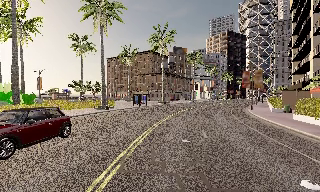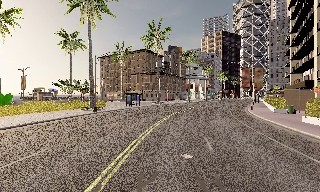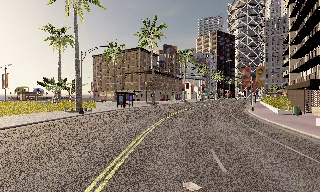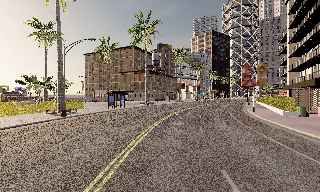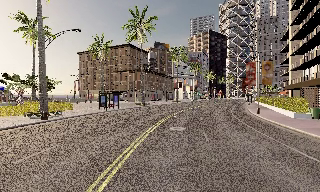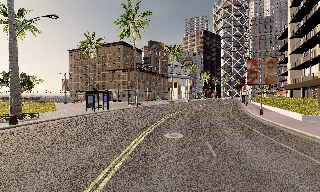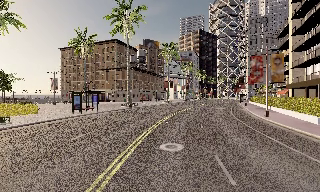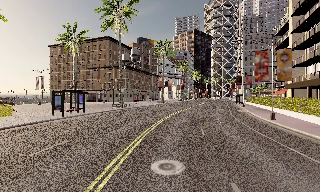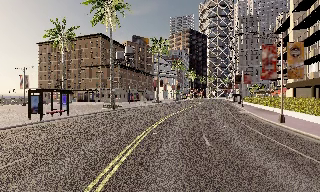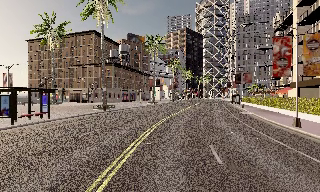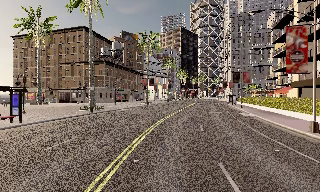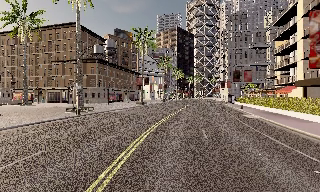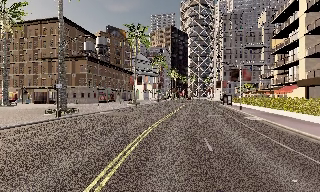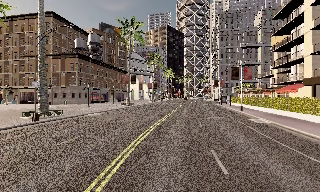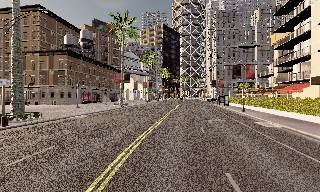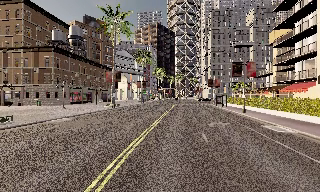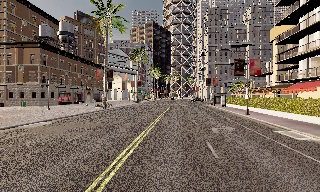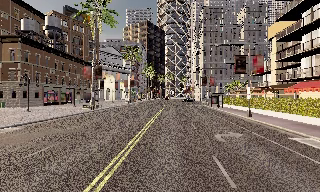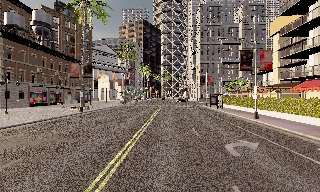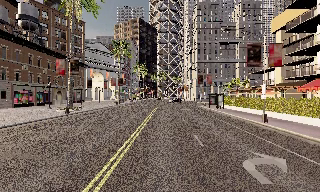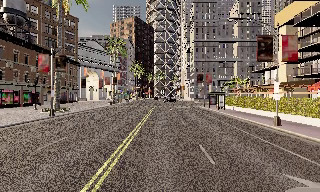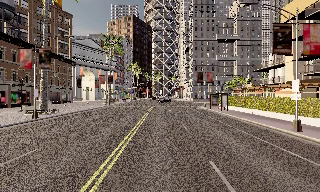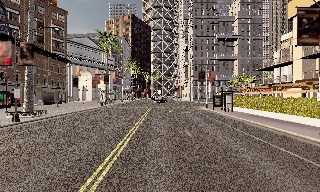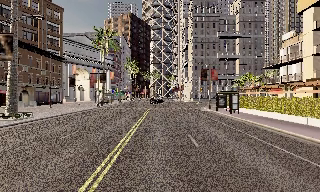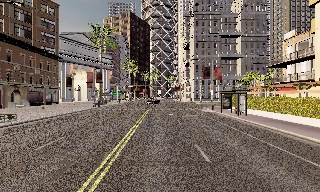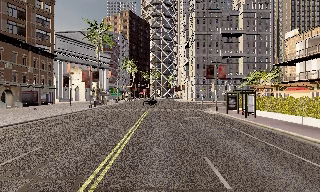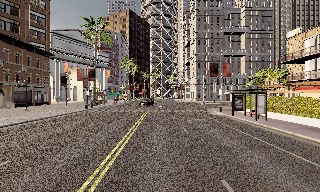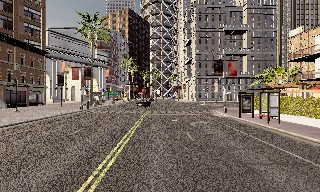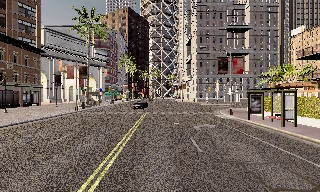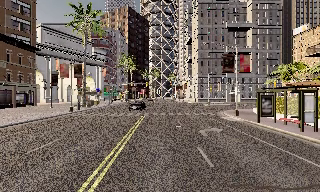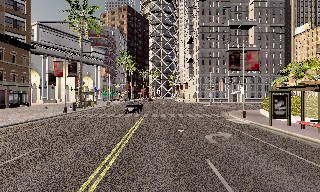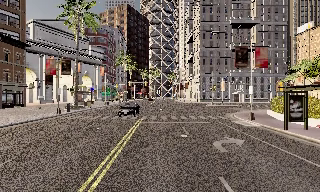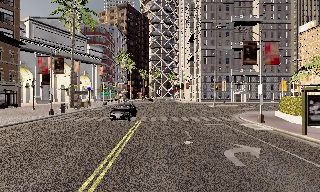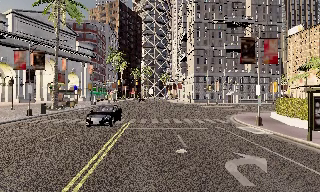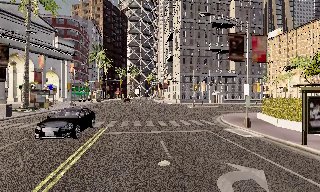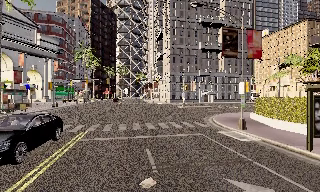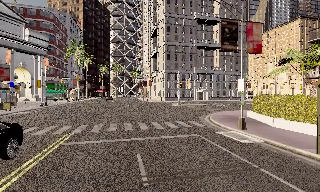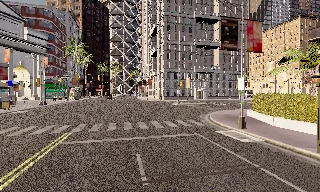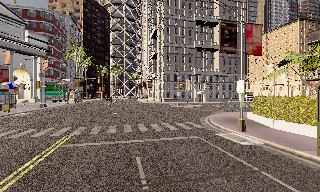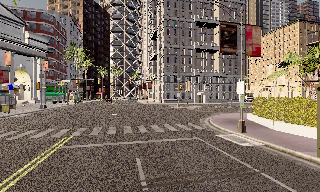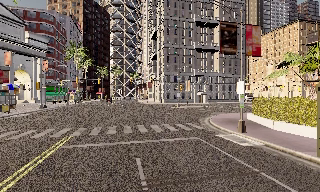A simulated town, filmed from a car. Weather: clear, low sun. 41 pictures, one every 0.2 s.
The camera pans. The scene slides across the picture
to the left.
The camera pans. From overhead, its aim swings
clockwise.
0.0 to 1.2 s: The camera pans to its right, which is clockwise from overhead, by about 10 degrees. It travels forward, about 12 m, so what stands in front looms larger.
1.2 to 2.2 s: The camera travels forward, about 10 m, so what stands in front looms larger.
2.2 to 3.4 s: The camera pans to its right, which is clockwise from overhead, by about 10 degrees. It travels forward, about 12 m, so what stands in front looms larger.
3.4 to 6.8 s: The camera swings to its right by about 15 degrees, and the scene slides to the left. It travels forward, about 25 m, so what stands in front looms larger.
6.8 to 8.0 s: The camera travels forward, about 2 m, so what stands in front looms larger. It loses speed.
The film runs forward here.
